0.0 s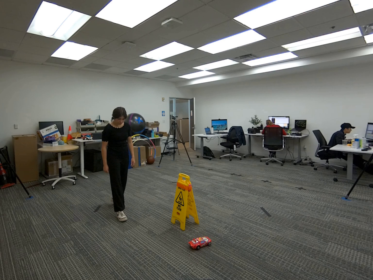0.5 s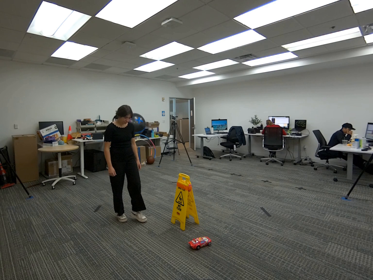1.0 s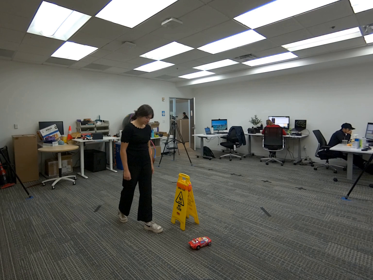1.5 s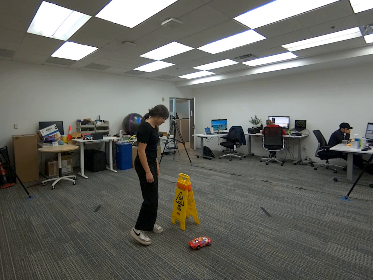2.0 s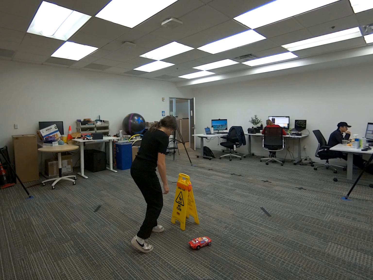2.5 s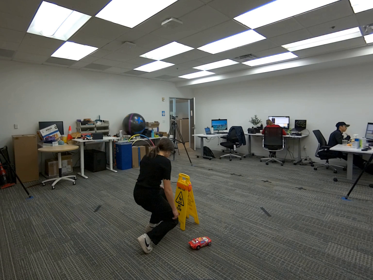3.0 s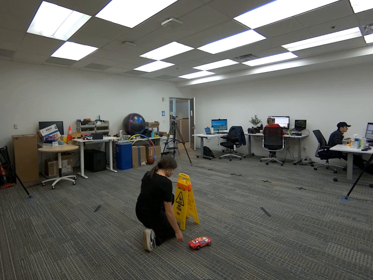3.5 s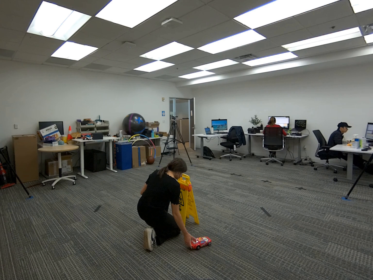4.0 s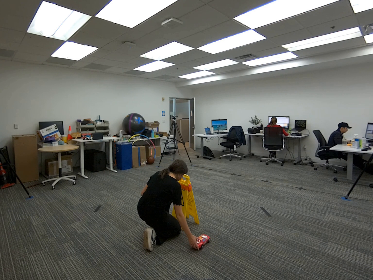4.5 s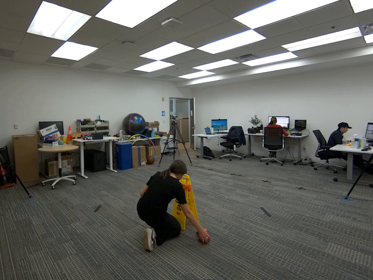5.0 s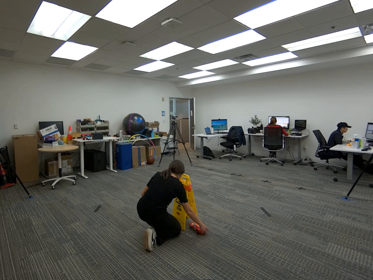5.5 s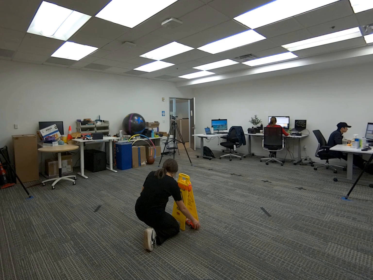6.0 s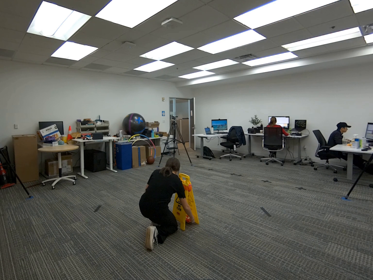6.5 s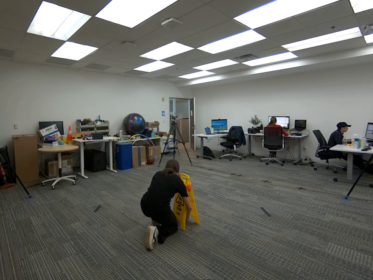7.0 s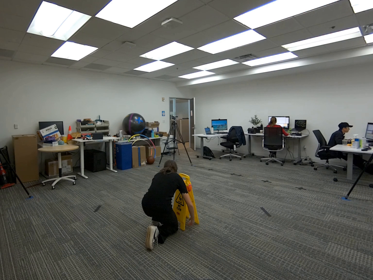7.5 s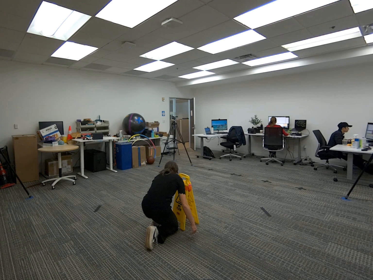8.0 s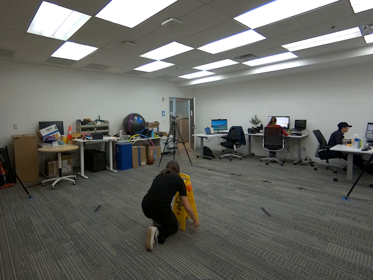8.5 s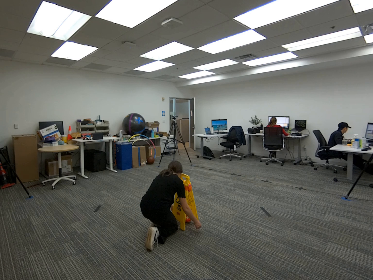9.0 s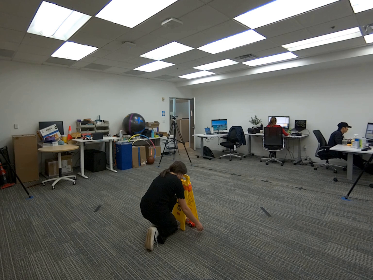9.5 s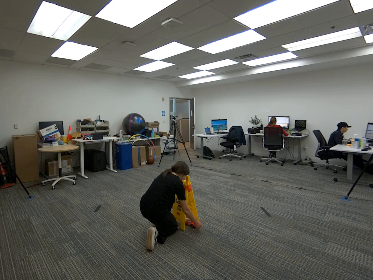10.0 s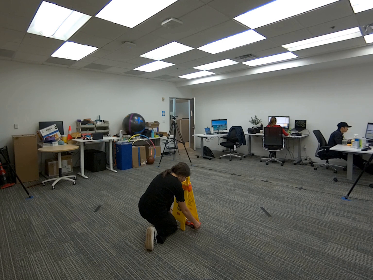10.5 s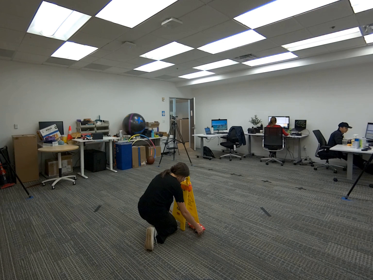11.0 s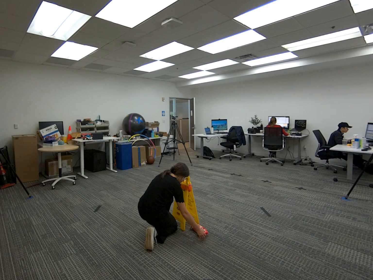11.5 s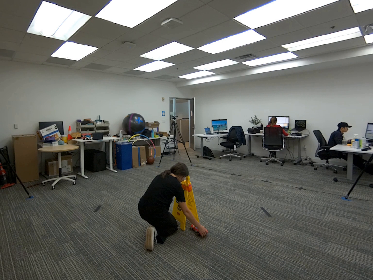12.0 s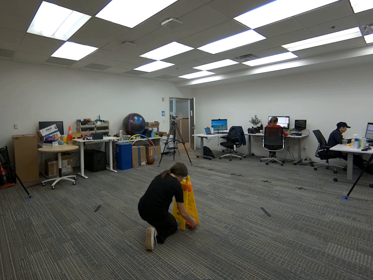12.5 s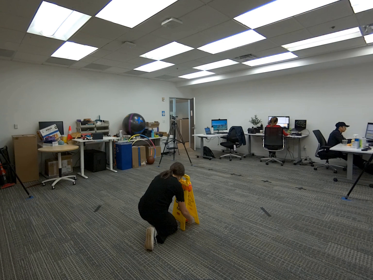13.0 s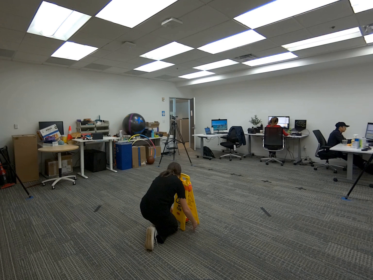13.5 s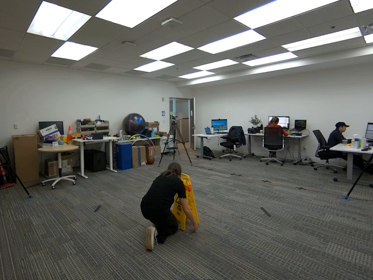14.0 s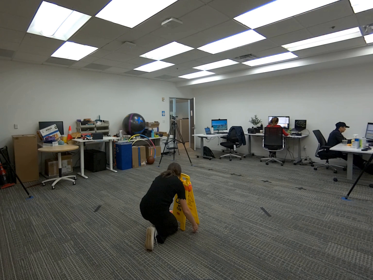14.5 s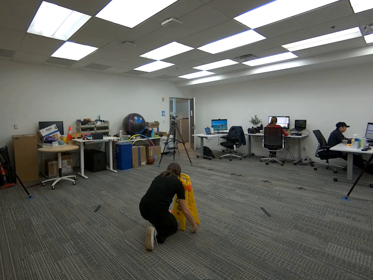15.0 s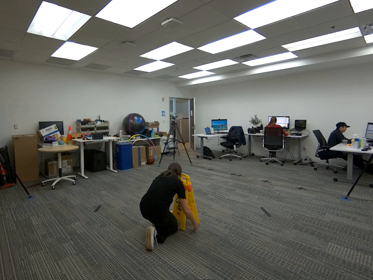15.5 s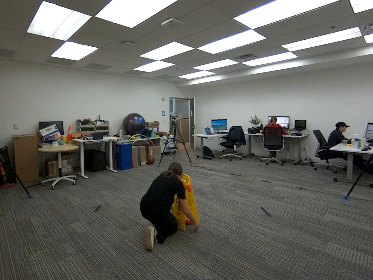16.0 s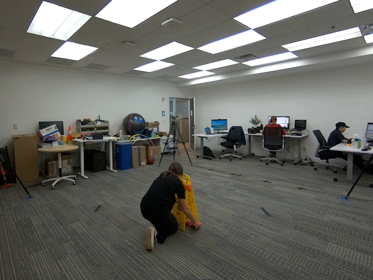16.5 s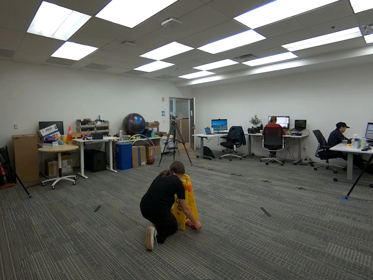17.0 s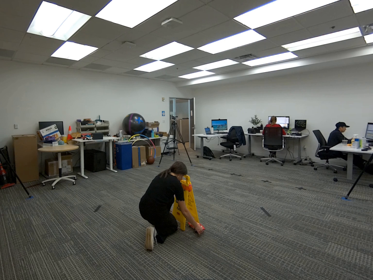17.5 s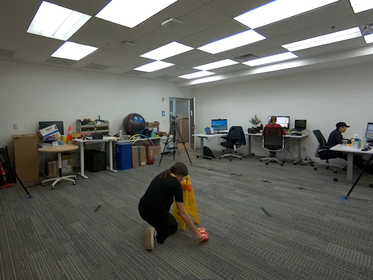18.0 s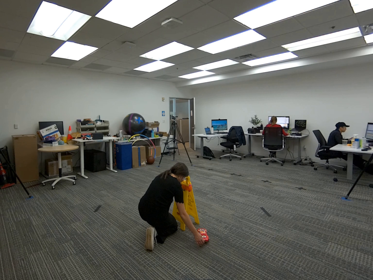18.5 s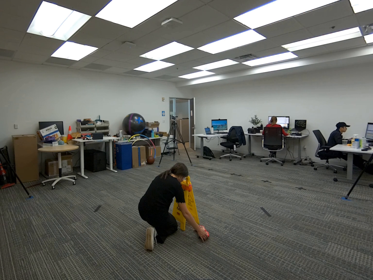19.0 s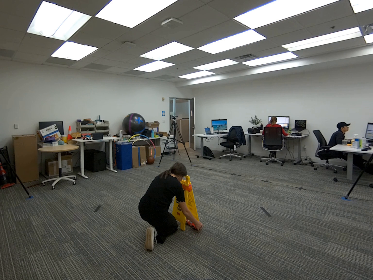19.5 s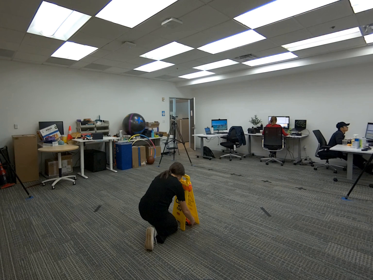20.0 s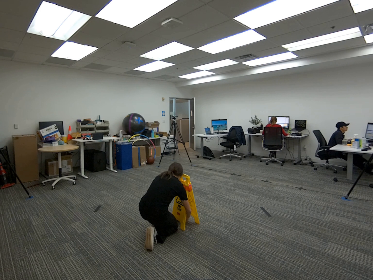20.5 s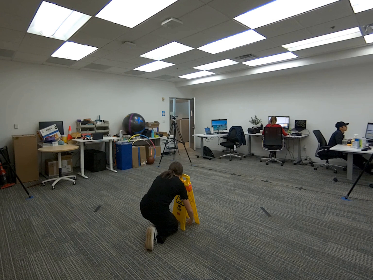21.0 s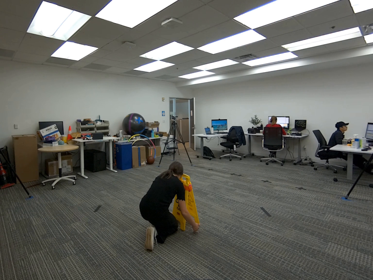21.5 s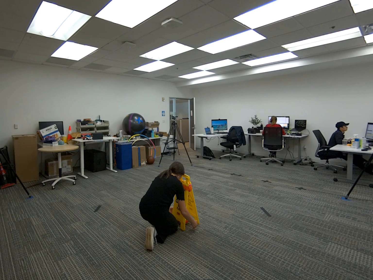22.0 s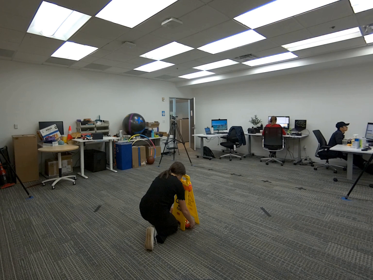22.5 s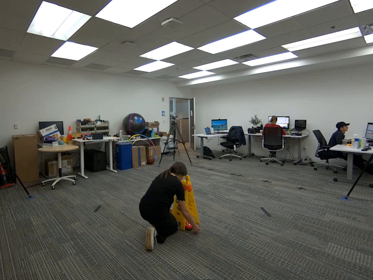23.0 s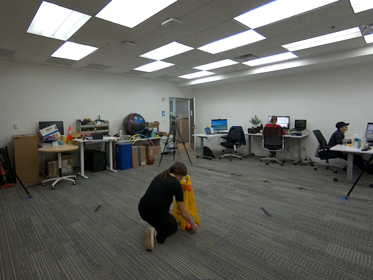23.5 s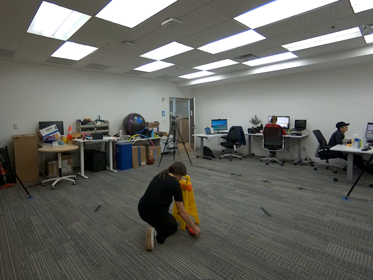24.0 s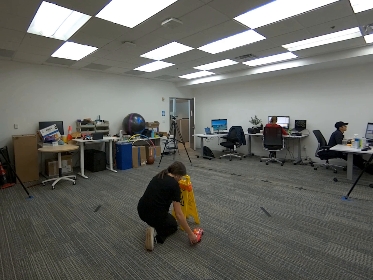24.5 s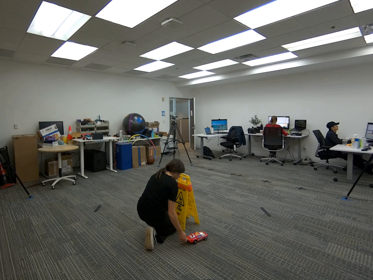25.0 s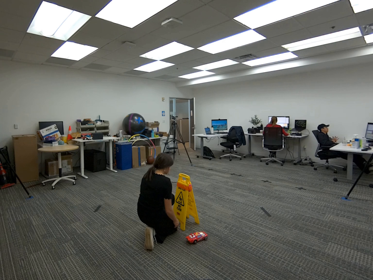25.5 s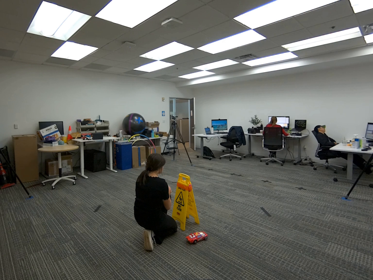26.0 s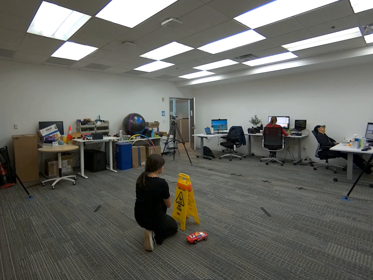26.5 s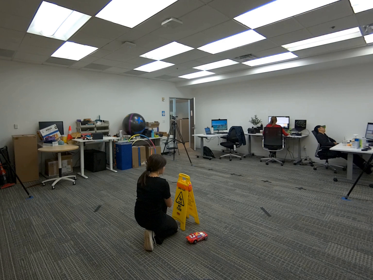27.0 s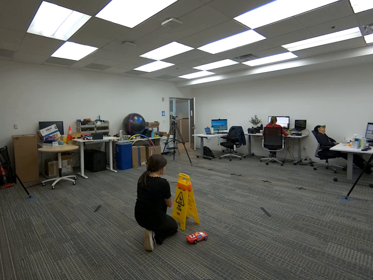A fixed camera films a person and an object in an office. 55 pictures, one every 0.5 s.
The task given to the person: Walk to the toy car on the ground and pick it up with your right hand. Place it on the ground and roll it under the wet floor sign. Move to the other side, pick up the car again, and roll it back under the wet floor sign. Continue alternating sides, rolling the car under the sign each time, until finished.
